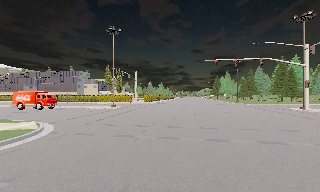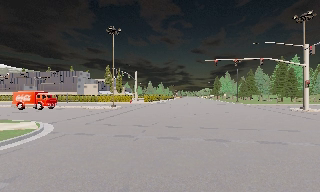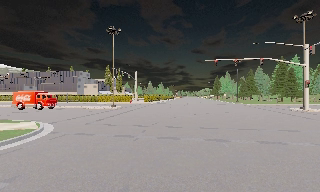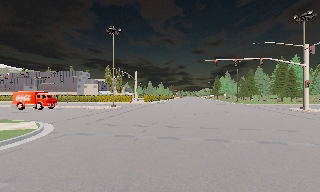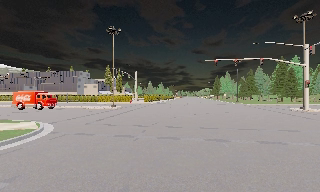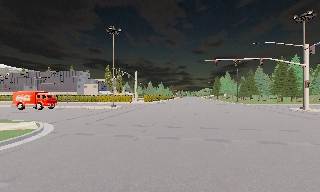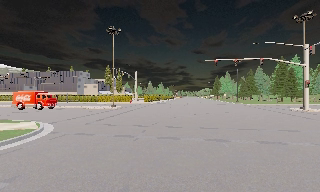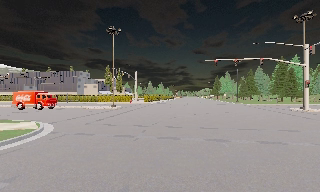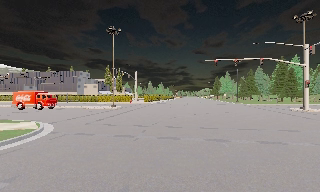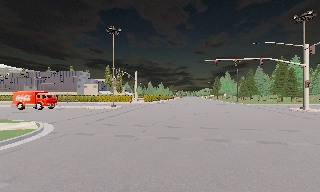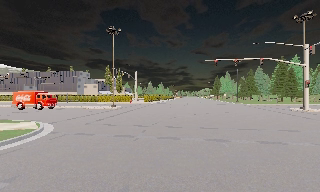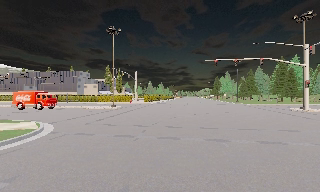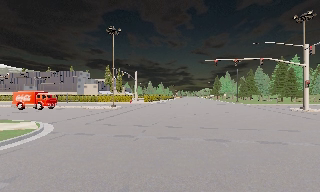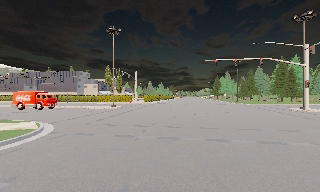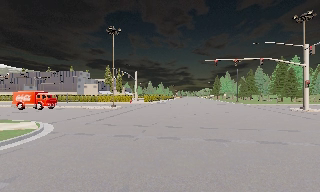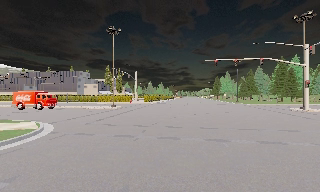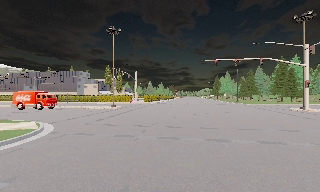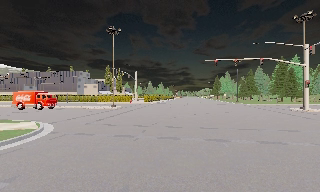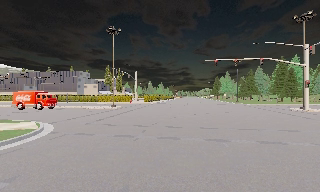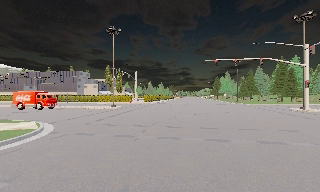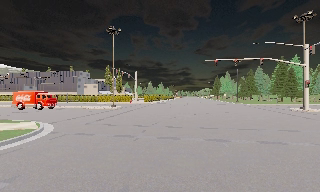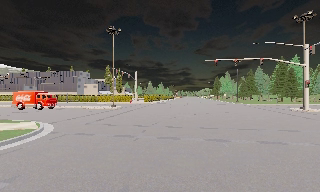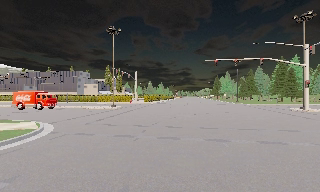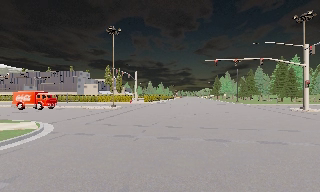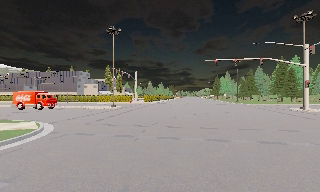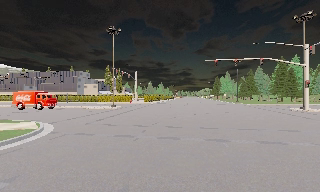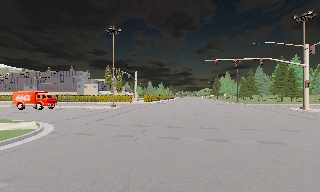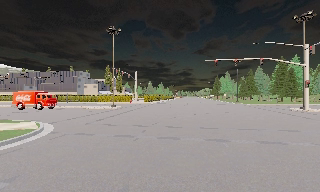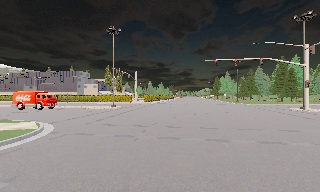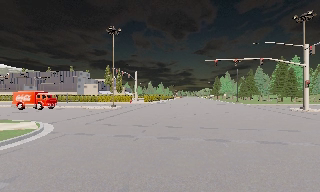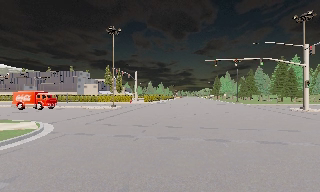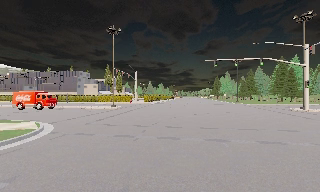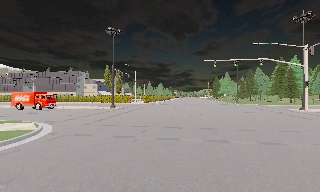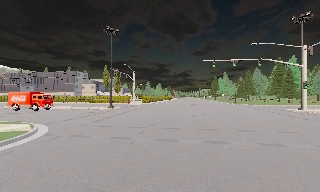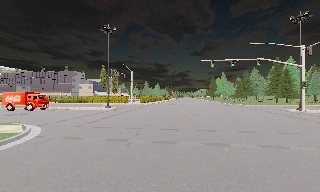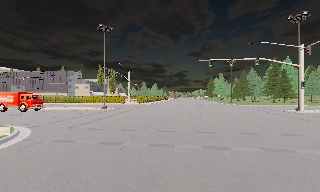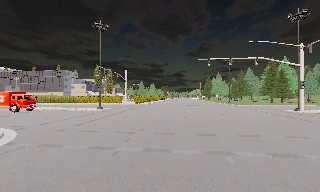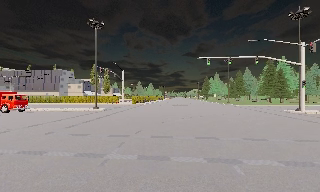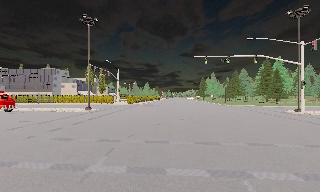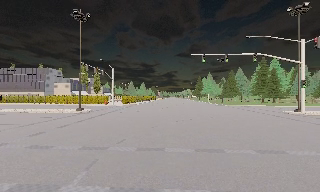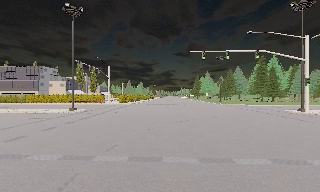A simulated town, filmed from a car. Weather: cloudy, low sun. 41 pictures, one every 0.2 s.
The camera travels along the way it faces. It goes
forward.
0.0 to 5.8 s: The camera keeps its place and its aim.
5.8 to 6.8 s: The camera shifts only a little, or ends up much as it began.
6.8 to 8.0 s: The camera travels forward, about 4.5 m, so what stands in front looms larger. It gains speed.
The film runs forward here.
